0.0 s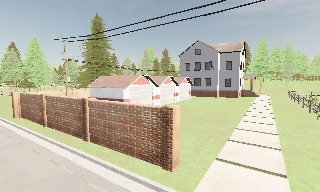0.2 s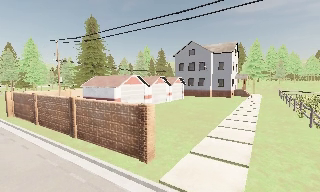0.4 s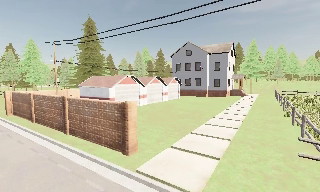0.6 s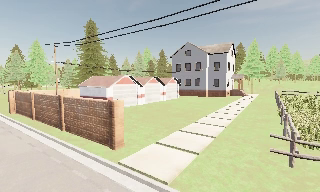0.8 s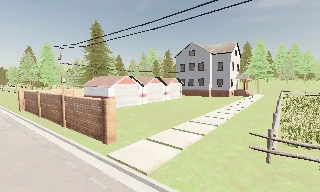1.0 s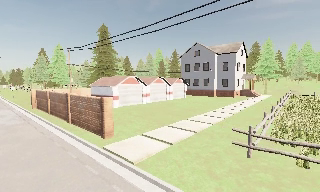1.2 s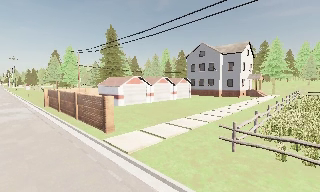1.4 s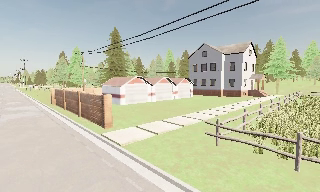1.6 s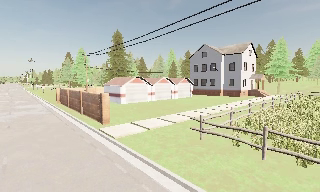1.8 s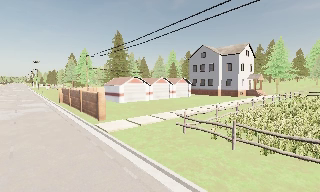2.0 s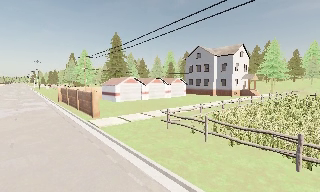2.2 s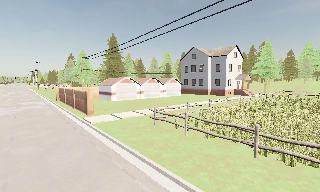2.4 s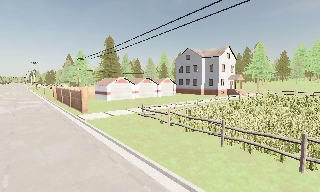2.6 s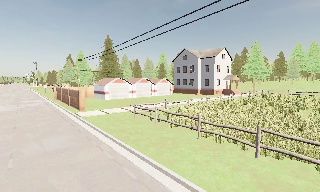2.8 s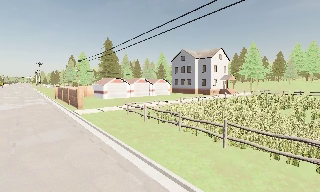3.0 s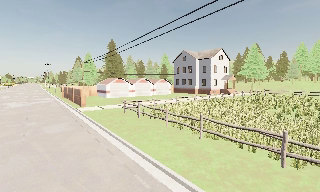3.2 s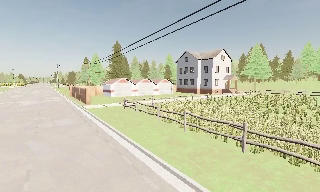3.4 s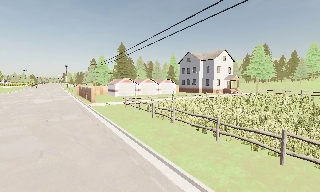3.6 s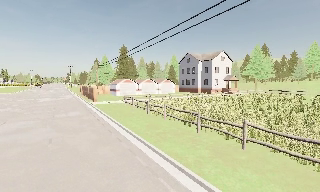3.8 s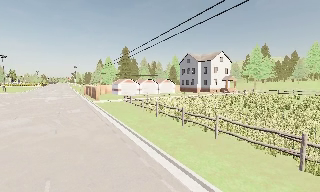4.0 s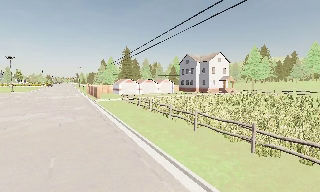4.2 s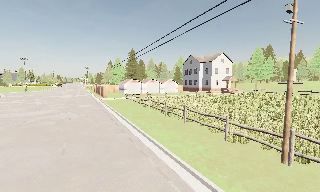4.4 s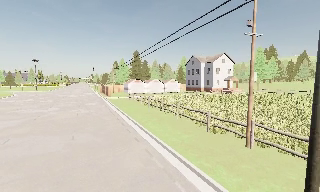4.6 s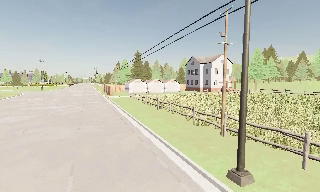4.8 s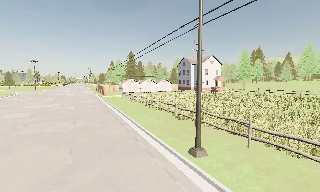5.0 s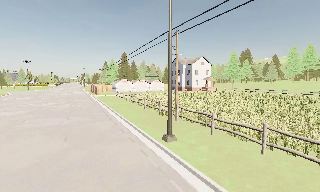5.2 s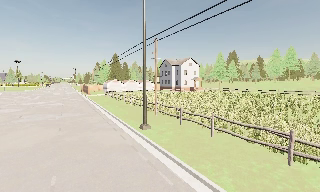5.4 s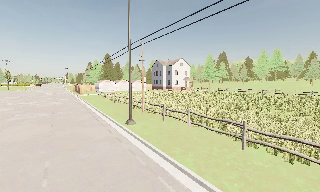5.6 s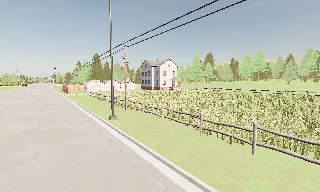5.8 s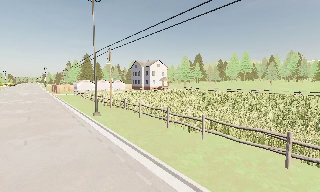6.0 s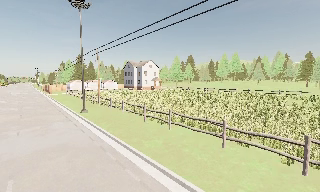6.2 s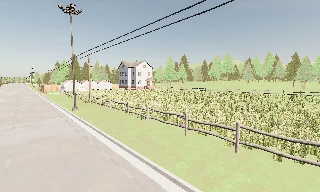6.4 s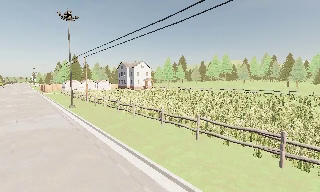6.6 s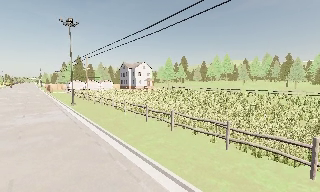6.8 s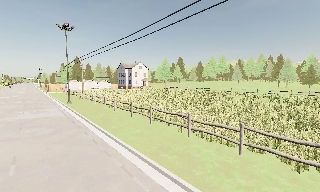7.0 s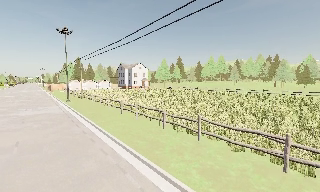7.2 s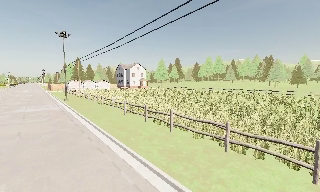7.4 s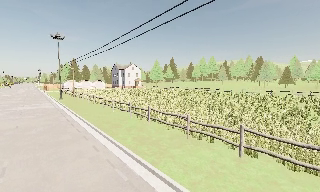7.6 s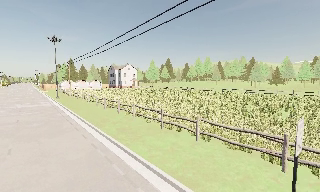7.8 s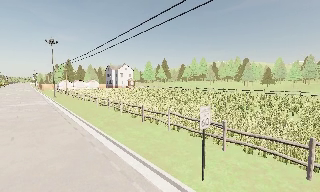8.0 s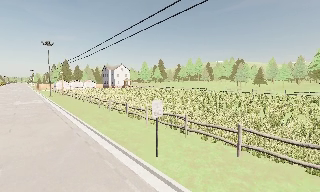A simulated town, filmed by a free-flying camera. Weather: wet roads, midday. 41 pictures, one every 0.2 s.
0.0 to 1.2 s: The camera pans to its left, which is counterclockwise from overhead, by about 10 degrees. It travels to its right and backward, about 7 m, so close, fixed things drift to the left.
1.2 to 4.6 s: The camera pans to its left, which is counterclockwise from overhead, by about 20 degrees. It travels backward and to its right, about 30 m, so what stands in front gets smaller.
4.6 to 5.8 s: The scene slides to the left, as the camera pans about 15 degrees to its right. It travels backward and to its right, about 13 m, so what stands in front gets smaller.
5.8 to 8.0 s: The camera travels backward and to its right, about 25 m, so what stands in front gets smaller.
The film runs backward here.
